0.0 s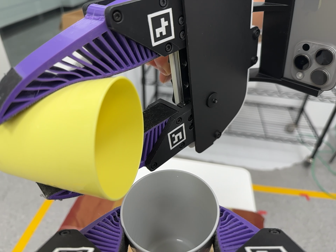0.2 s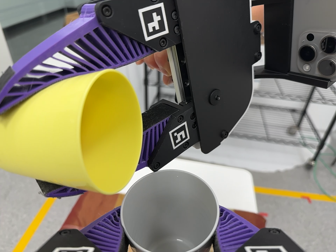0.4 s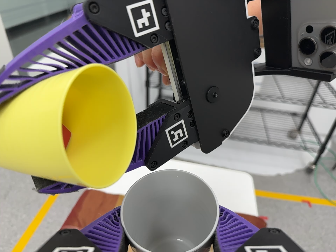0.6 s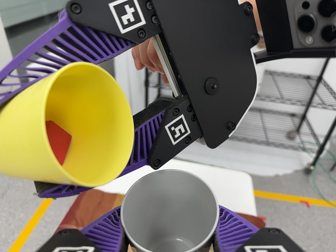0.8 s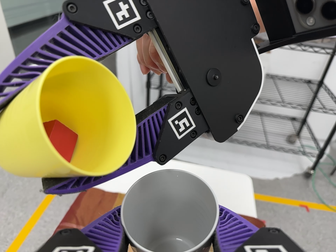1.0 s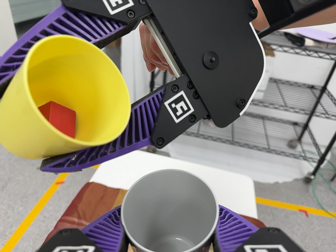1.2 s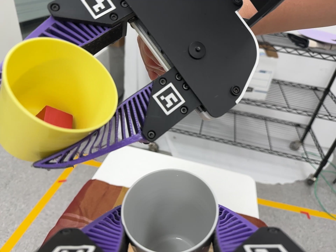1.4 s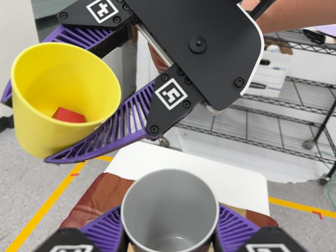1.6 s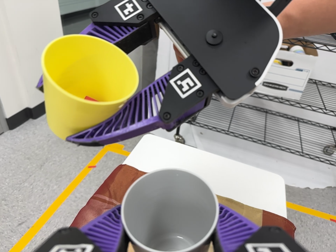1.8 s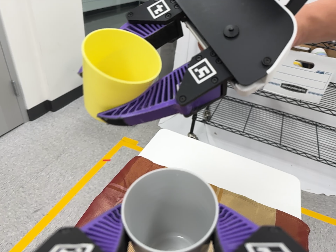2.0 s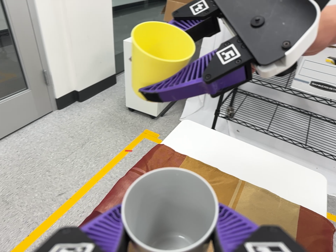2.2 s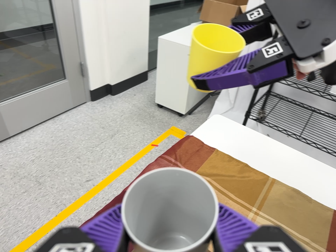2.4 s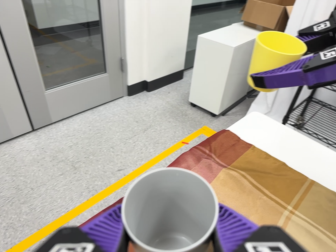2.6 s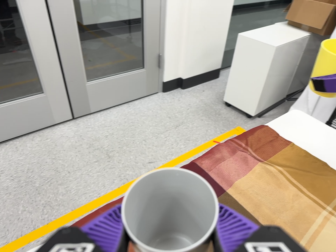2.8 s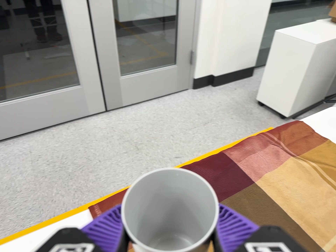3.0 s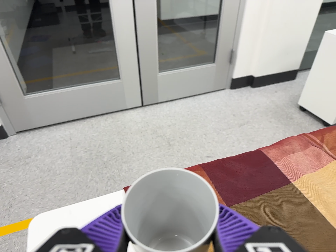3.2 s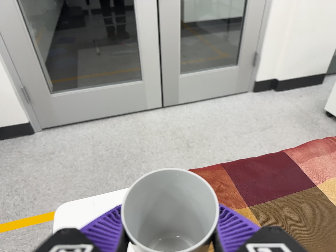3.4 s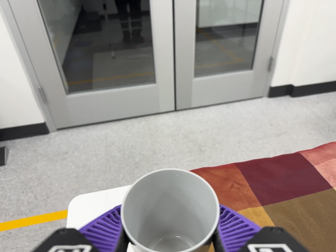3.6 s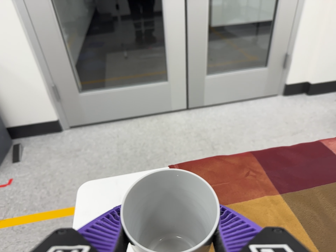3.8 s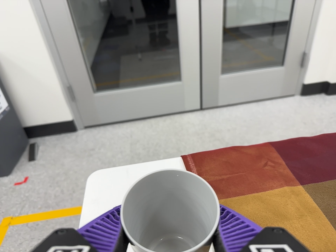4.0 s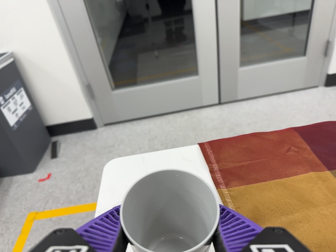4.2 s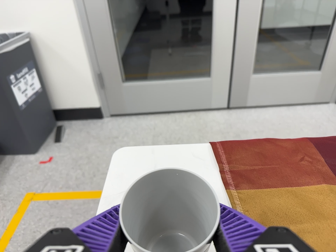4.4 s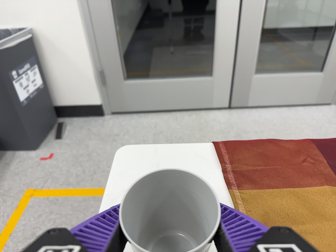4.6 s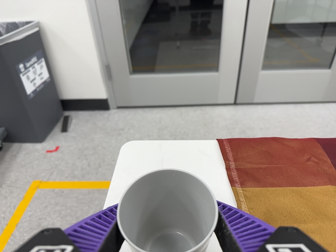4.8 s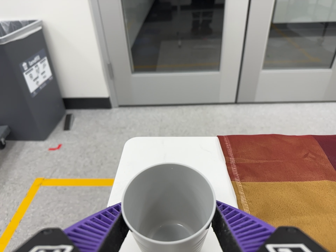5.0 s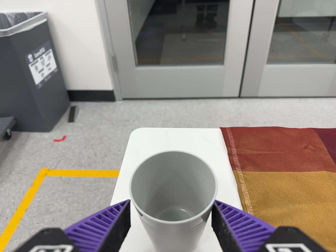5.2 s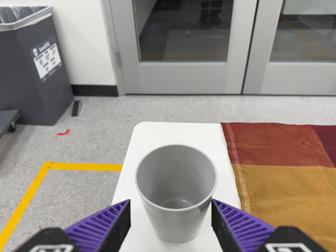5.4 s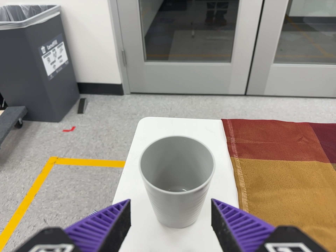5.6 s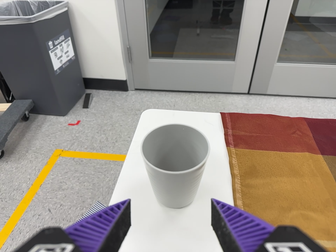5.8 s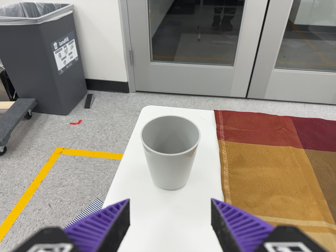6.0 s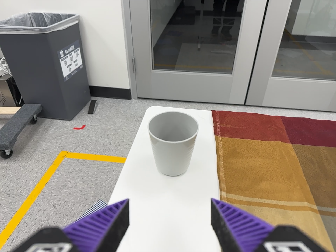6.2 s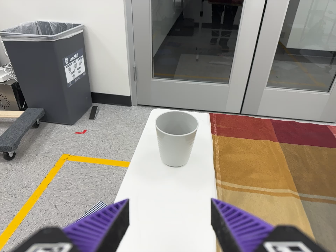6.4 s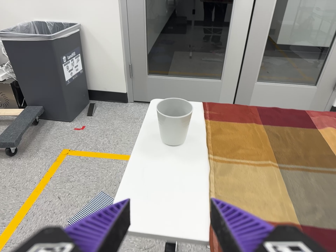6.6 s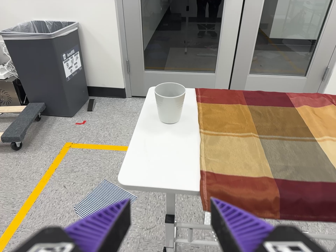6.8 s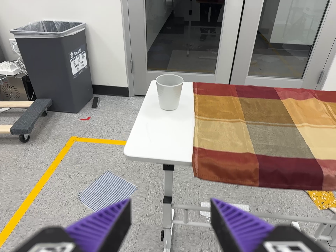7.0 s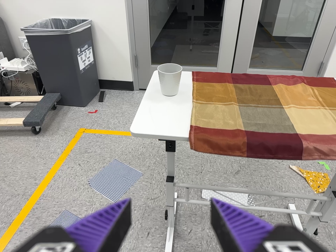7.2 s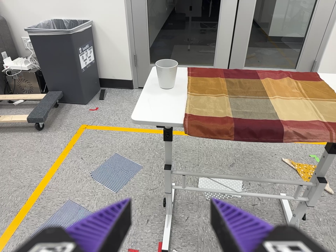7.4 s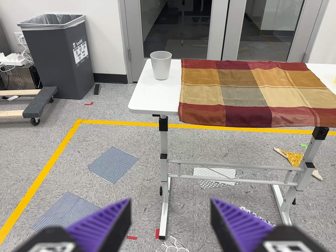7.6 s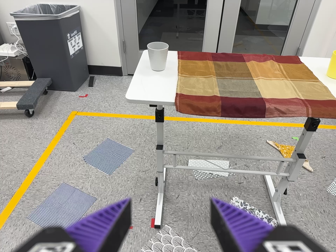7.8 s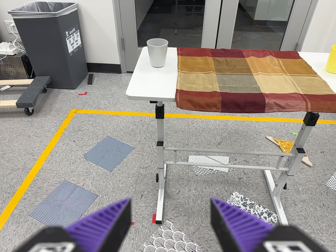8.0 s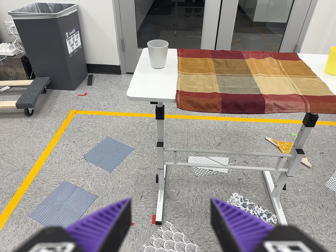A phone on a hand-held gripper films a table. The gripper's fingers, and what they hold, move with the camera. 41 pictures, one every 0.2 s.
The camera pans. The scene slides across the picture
to the right.
0.0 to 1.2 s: The camera shifts only a little, or ends up much as it began.
1.2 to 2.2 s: The camera pans to its left by about 20 degrees. It travels toward the bottom of its view, about 9 cm, so close, fixed things drift upward. It rolls about its line of sight by about 15 degrees, and the scene rotates clockwise.
2.2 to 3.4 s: The camera pans to its left by about 35 degrees. It travels toward the bottom of its view and to its left, about 14 cm, so close, fixed things drift upward. It rolls about its line of sight by about 20 degrees, and the scene rotates clockwise.
3.4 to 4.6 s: The camera pans to its left by about 10 degrees. It travels toward the bottom of its view and forward, about 8 cm, so close, fixed things drift upward. It rolls about its line of sight by about 10 degrees, and the scene rotates clockwise.
4.6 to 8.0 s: The camera travels backward and toward the bottom of its view, about 70 cm, so what stands in front gets smaller.
The film runs backward here.
